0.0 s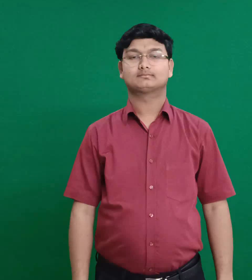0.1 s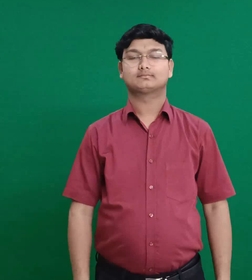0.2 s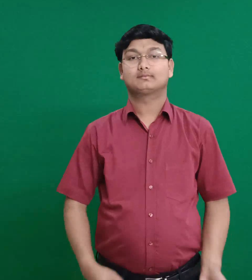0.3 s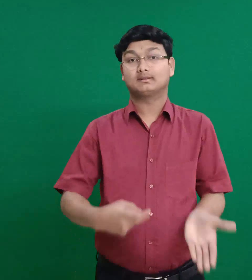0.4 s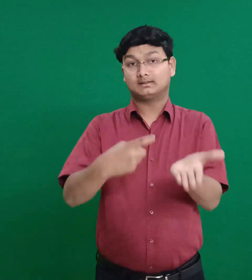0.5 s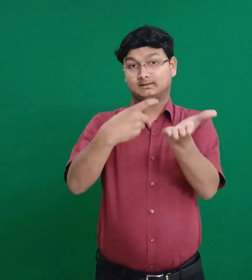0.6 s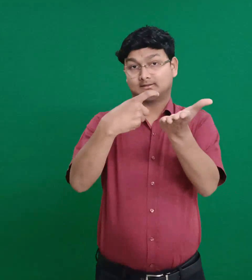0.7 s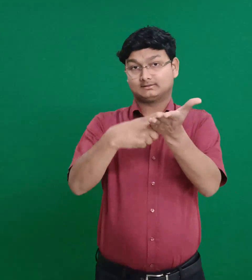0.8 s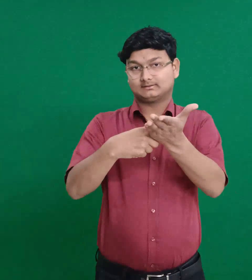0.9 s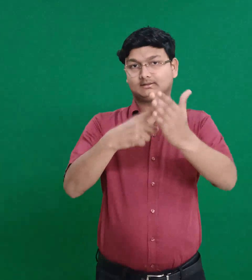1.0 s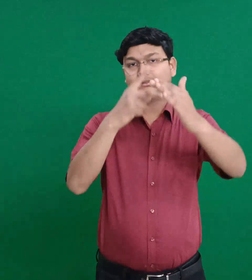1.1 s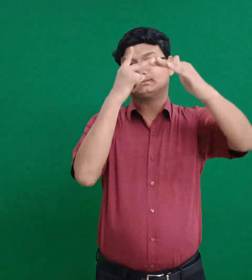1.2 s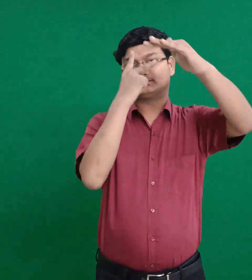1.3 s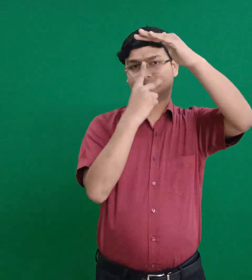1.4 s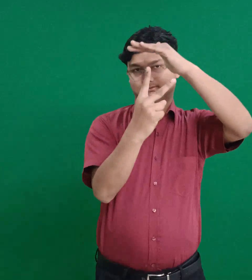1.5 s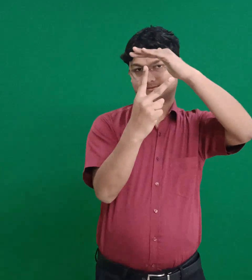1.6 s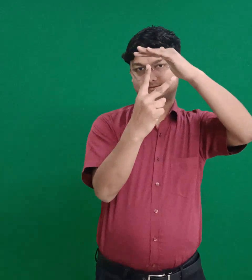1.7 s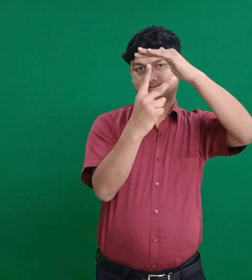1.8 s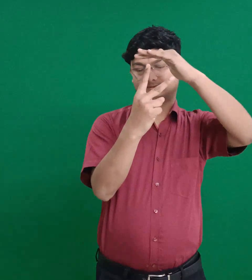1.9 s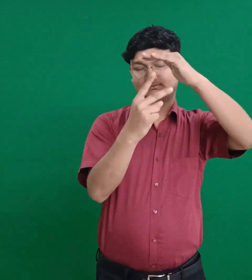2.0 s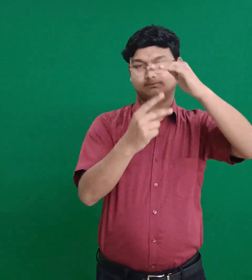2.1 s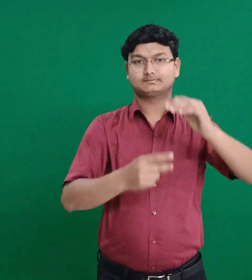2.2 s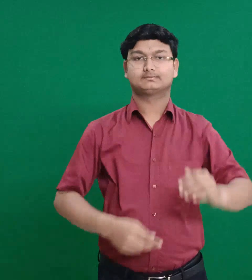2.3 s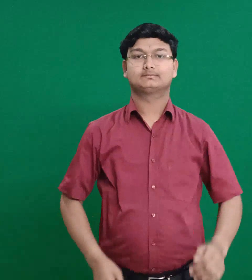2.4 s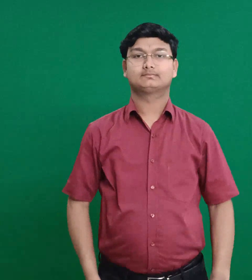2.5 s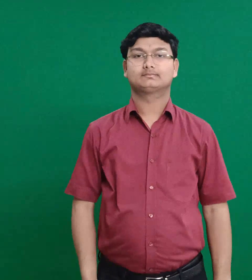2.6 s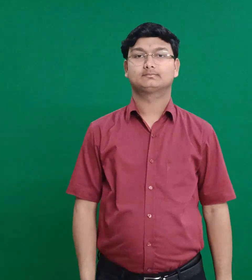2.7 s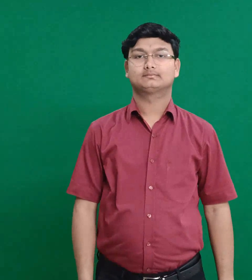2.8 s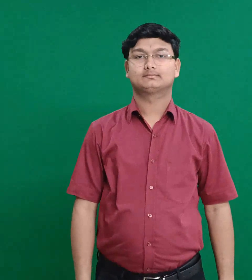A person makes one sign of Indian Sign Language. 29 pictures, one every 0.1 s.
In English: revelation
